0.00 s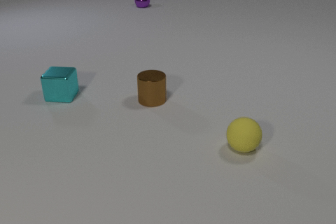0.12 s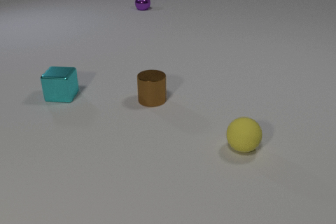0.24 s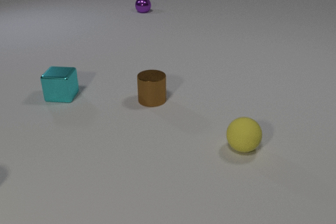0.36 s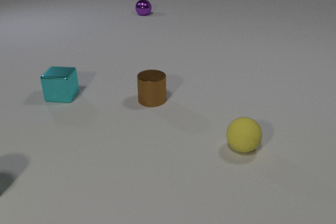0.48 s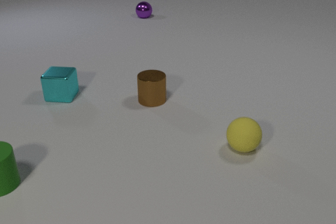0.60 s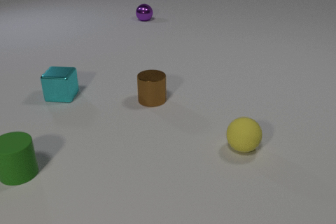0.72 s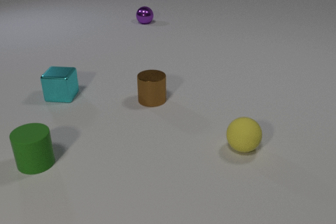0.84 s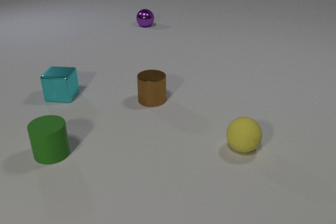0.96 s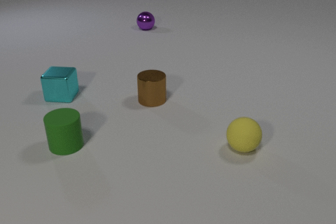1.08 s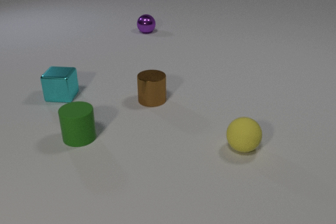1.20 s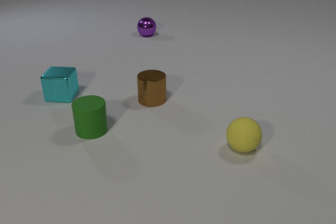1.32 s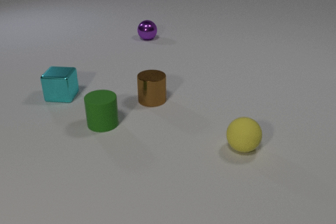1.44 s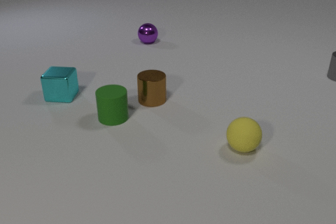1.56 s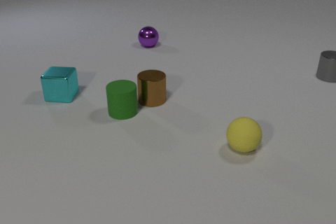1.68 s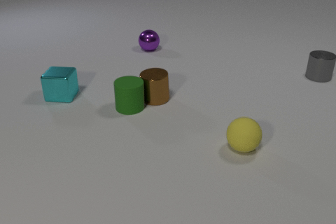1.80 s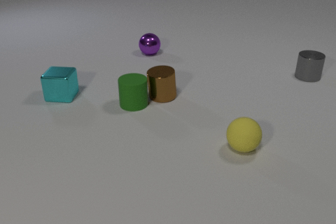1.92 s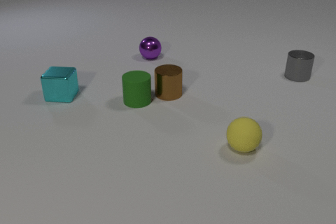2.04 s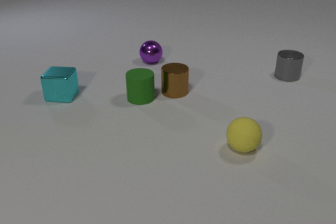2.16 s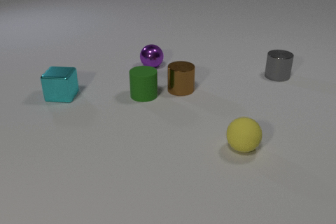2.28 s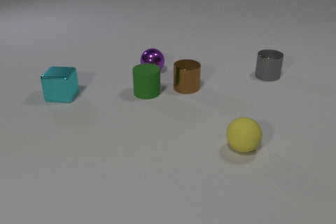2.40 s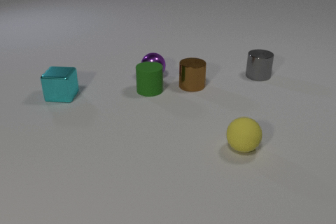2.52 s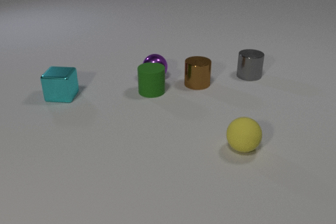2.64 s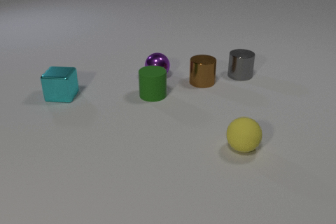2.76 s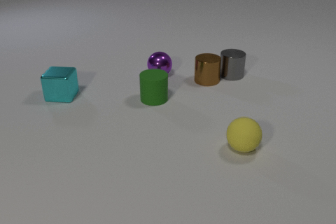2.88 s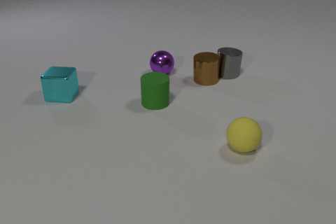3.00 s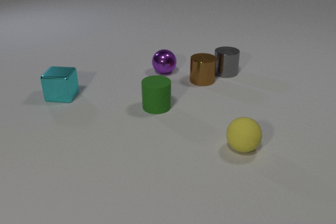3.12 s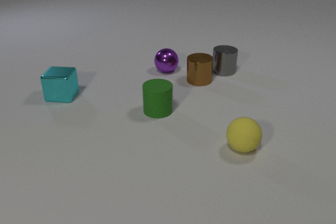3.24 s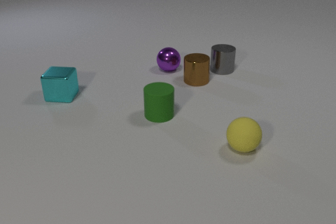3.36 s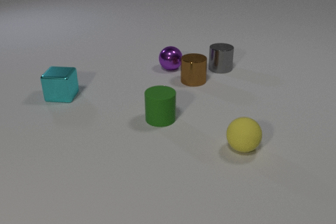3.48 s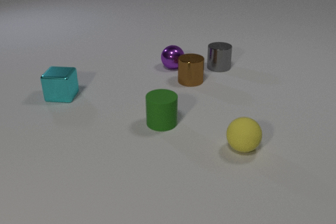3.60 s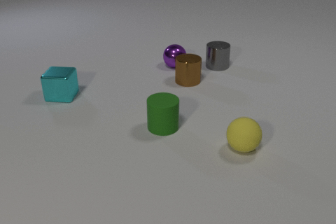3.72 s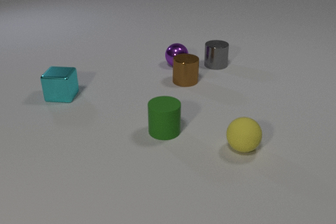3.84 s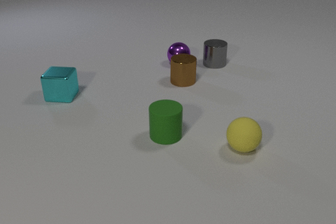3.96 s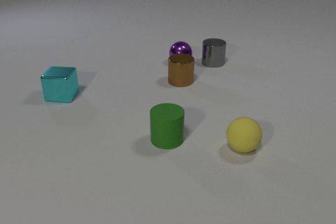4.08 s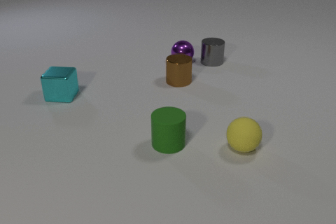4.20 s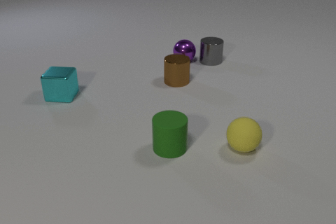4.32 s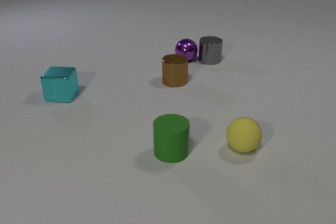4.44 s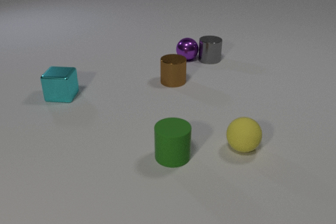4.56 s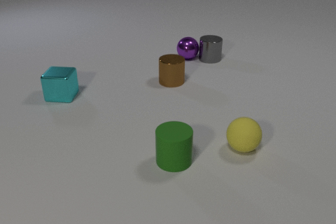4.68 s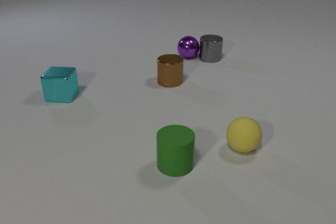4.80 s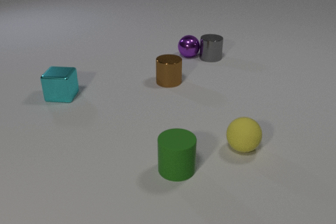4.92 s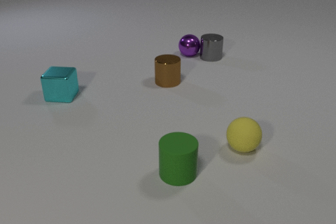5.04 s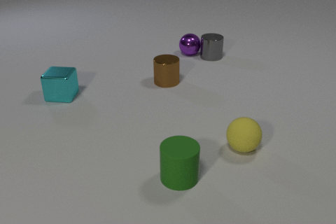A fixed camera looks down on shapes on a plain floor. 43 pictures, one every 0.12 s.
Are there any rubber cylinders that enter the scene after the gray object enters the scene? no.
What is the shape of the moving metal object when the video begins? sphere.
How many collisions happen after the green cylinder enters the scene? 4.
0.00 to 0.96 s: The green rubber cylinder comes in at the left edge, slides to the right and away from the camera. The purple metal sphere rolls toward the camera.
0.96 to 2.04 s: The green rubber cylinder slides away from the camera and to the right. The brown metal cylinder slides to the right and away from the camera. The purple metal sphere rolls toward the camera. The gray metal cylinder comes in at the right edge, slides to the left. The green rubber cylinder and the brown metal cylinder collide.
2.04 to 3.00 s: The green rubber cylinder slides toward the camera and to the right. The brown metal cylinder slides away from the camera and to the right. The purple metal sphere rolls toward the camera and to the right. The gray metal cylinder slides to the left. The green rubber cylinder and the purple metal sphere collide. The brown metal cylinder and the gray metal cylinder collide.
3.00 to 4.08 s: The green rubber cylinder slides toward the camera. The brown metal cylinder slides to the left. The purple metal sphere rolls away from the camera and to the right. The gray metal cylinder slides away from the camera and to the left.
4.08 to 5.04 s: The green rubber cylinder slides toward the camera. The brown metal cylinder slides to the left. The purple metal sphere rolls away from the camera. The gray metal cylinder slides away from the camera. The purple metal sphere and the gray metal cylinder collide.
